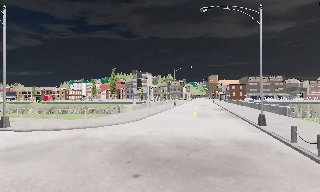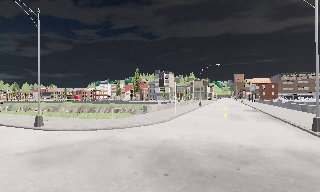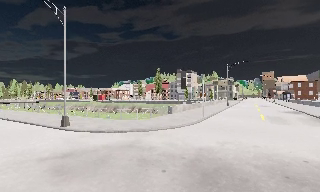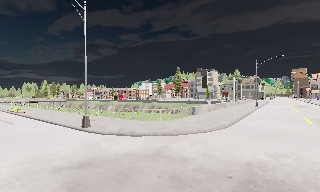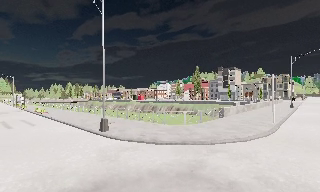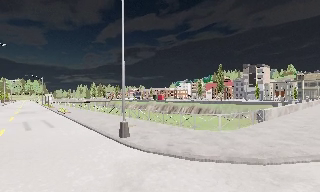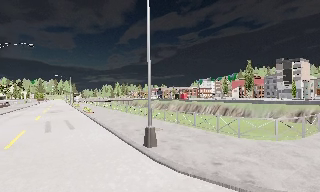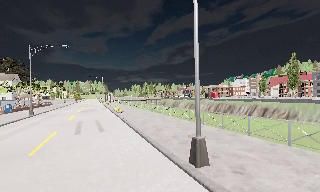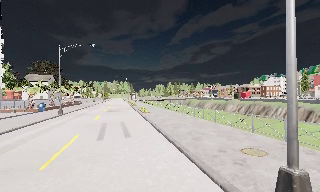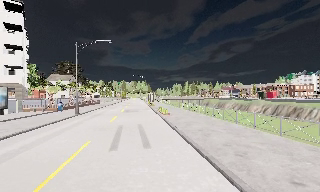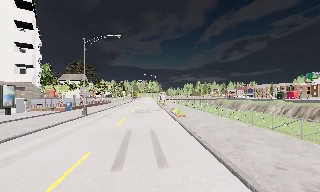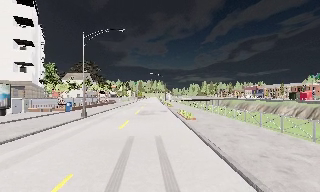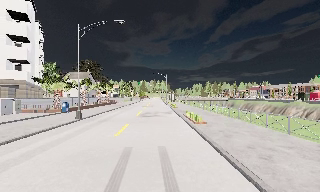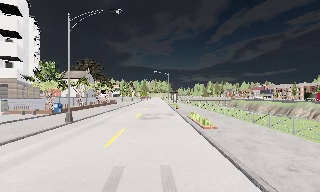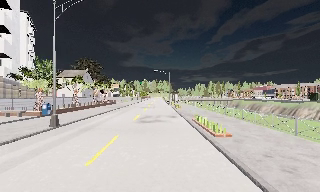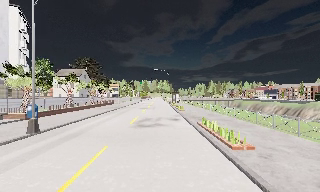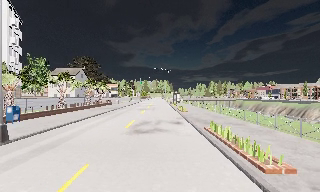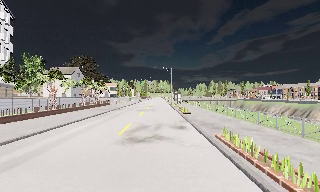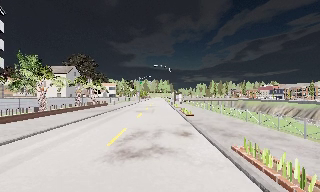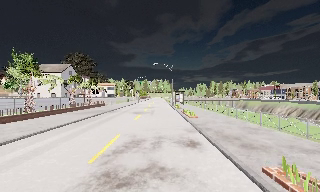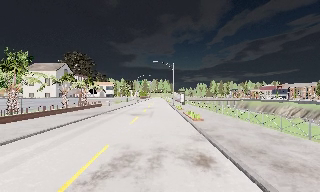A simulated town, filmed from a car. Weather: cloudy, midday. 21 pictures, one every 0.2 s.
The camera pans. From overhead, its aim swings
counterclockwise.
The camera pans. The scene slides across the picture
to the right.
0.0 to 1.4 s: The camera pans to its left, which is counterclockwise from overhead, by about 55 degrees. It travels forward, about 9 m. It gains speed.
1.4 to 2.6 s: The camera pans to its left, which is counterclockwise from overhead, by about 20 degrees. It travels forward, about 10 m, so what stands in front looms larger.
2.6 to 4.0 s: The camera travels forward, about 11 m, so what stands in front looms larger.
The film runs forward here.
